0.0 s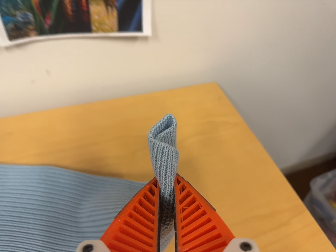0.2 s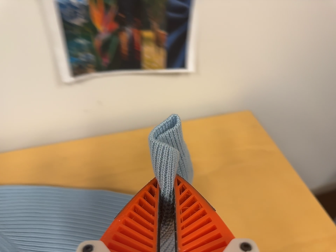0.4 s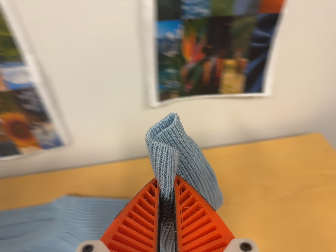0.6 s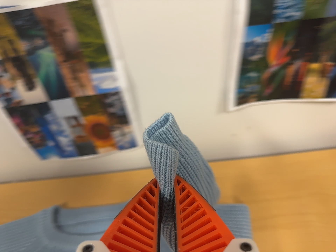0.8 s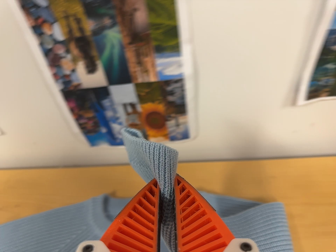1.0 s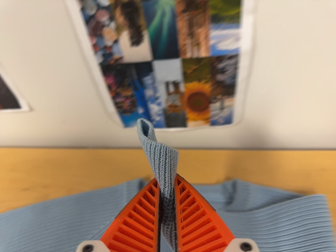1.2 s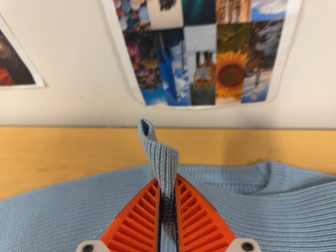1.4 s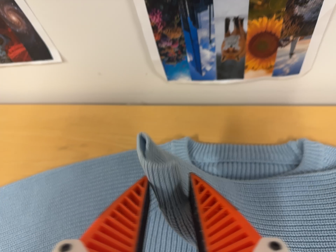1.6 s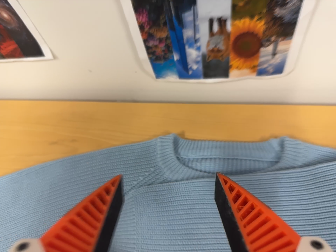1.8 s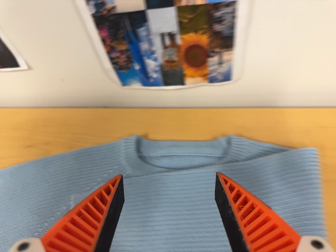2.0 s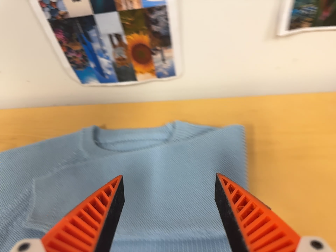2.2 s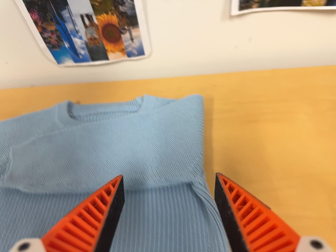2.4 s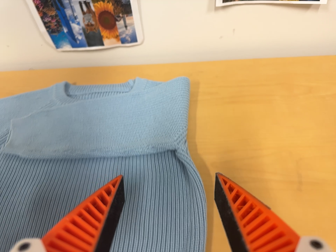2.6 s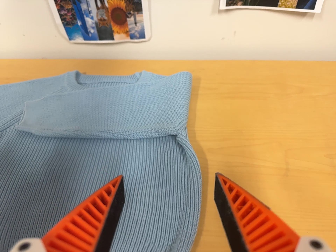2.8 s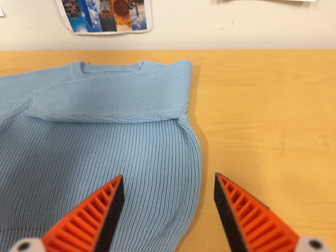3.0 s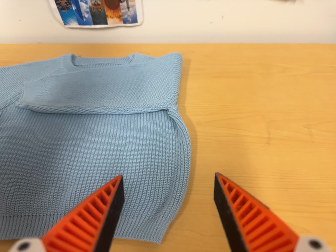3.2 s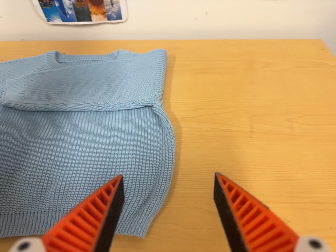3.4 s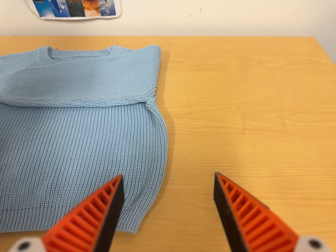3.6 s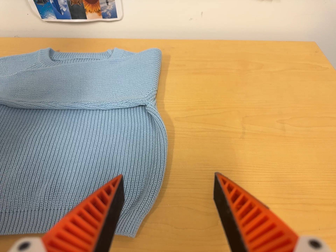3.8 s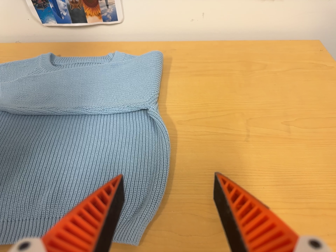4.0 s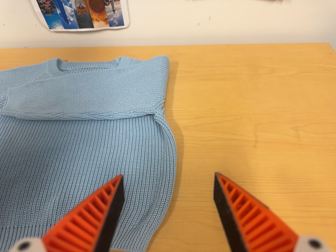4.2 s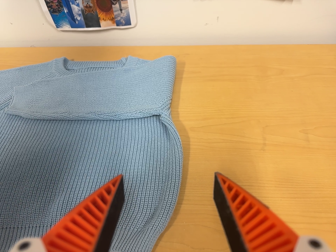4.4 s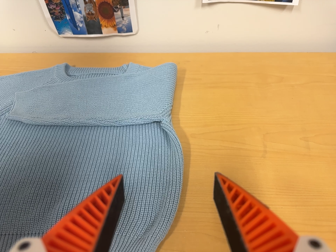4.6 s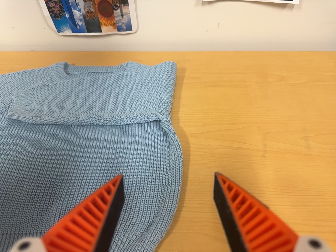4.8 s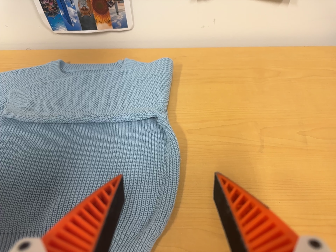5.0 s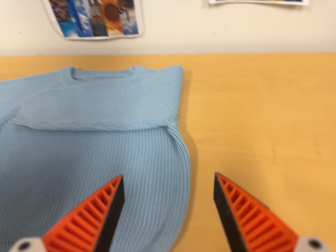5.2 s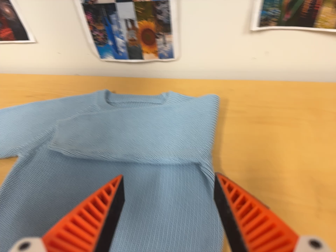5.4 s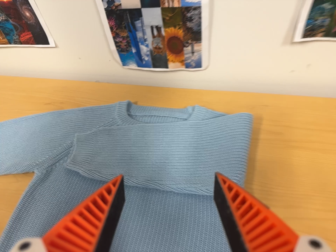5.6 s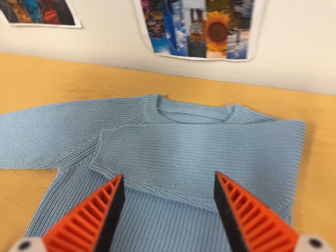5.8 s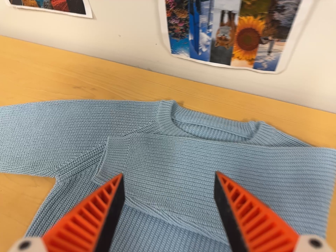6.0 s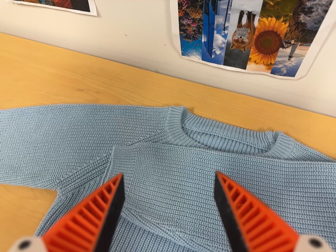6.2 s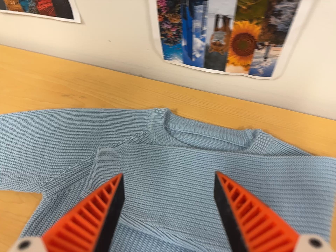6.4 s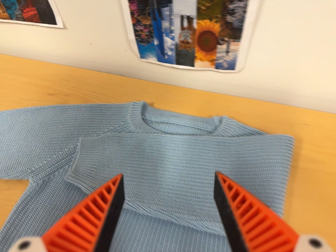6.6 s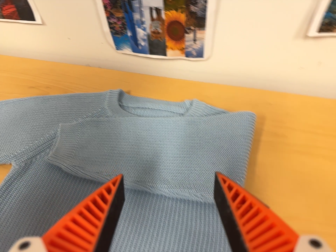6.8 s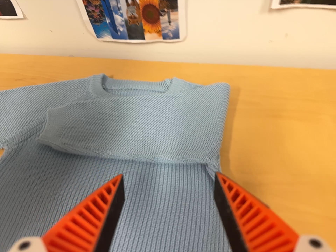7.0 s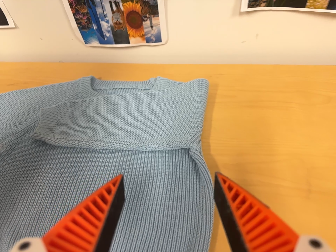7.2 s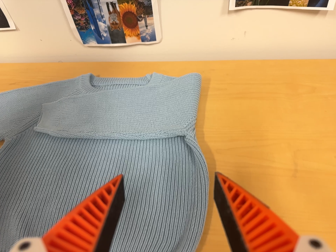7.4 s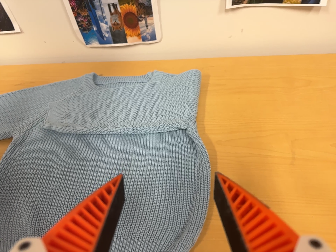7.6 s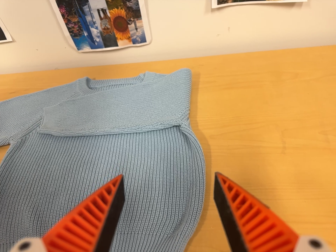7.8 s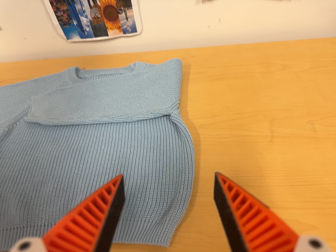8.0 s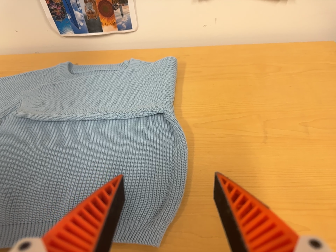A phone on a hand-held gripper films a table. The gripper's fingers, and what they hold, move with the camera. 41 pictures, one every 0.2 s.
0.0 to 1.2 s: The camera pans to its left by about 30 degrees. It travels to its left, about 34 cm, so close, fixed things drift to the right. It rolls about its line of sight by about 10 degrees, and the scene rotates clockwise.
1.2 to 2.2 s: The camera travels to its right, toward the bottom of its view and backward, about 24 cm, so close, fixed things drift to the left.
2.2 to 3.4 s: The camera travels toward the bottom of its view and backward, about 16 cm, so close, fixed things drift upward.
3.4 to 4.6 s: The camera shifts only a little, or ends up much as it began.
4.6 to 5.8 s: The camera pans to its left by about 15 degrees. It travels toward the top of its view, forward and to its left, about 28 cm, so close, fixed things drift downward. Its aim tips toward the bottom of its view by about 10 degrees. It rolls about its line of sight by about 15 degrees, and the scene rotates clockwise.
5.8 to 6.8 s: The camera travels toward the bottom of its view, backward and to its right, about 16 cm, so close, fixed things drift upward. It rolls about its line of sight by about 10 degrees, and the scene rotates counterclockwise.
6.8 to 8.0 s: The camera travels toward the bottom of its view and backward, about 14 cm, so close, fixed things drift upward.
The film runs forward here.
